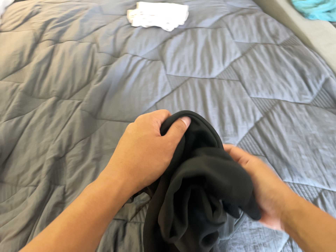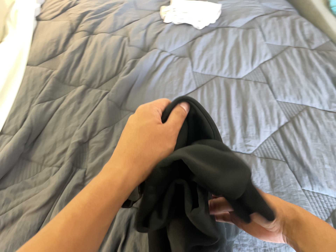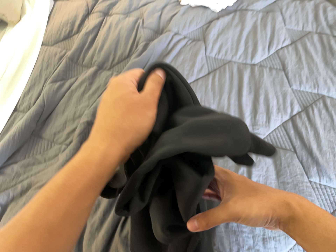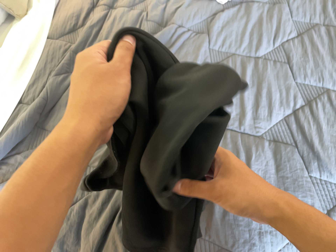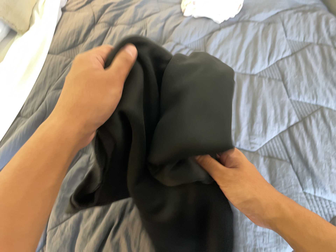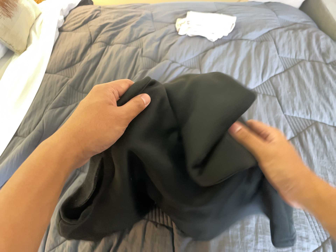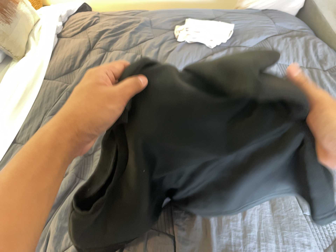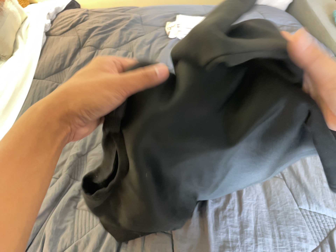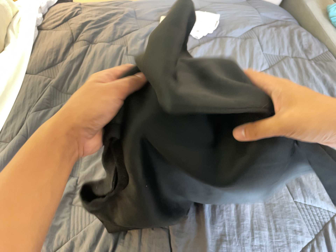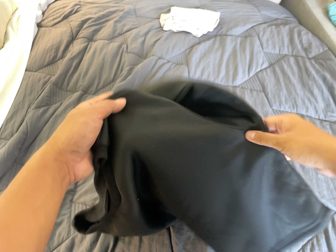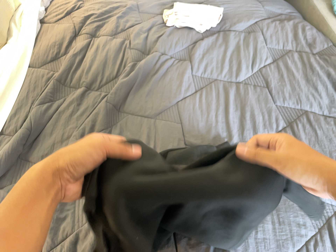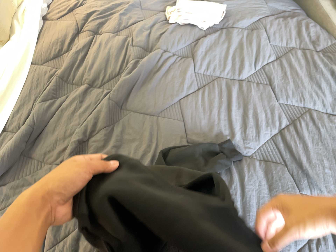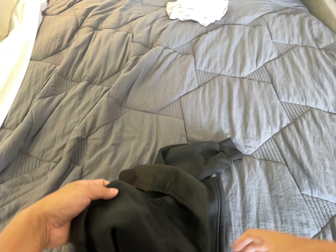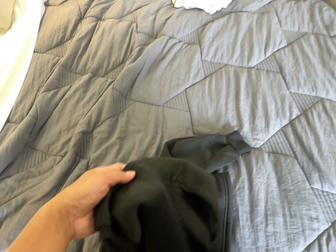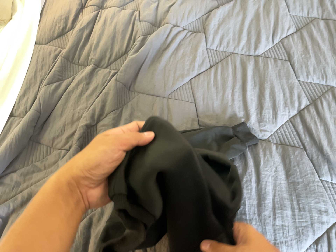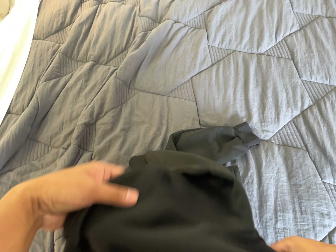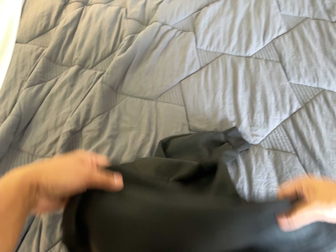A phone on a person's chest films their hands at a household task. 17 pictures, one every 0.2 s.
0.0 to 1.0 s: The camera pans to its left by about 10 degrees. It travels to its right, about 8 cm.
1.0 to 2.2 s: The camera shifts only a little, or ends up much as it began.
2.2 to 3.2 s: The camera travels forward and toward the top of its view, about 9 cm, so what stands in front looms larger.
The film runs forward here.
